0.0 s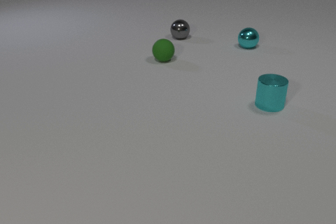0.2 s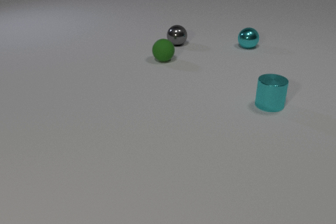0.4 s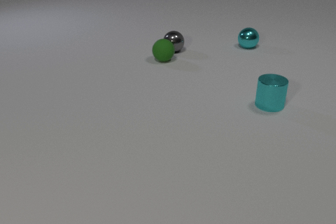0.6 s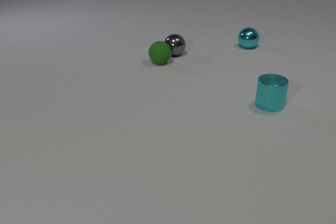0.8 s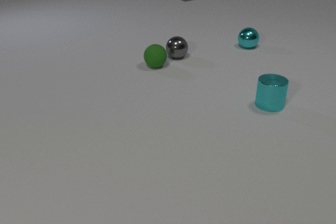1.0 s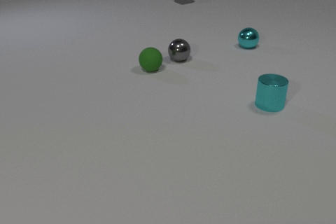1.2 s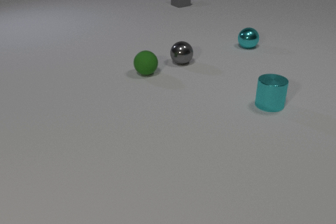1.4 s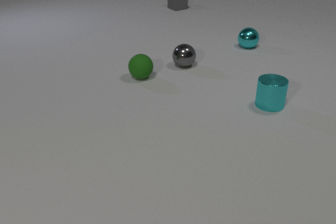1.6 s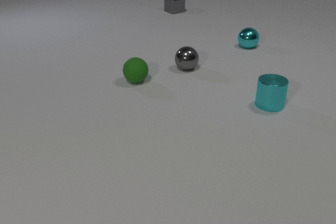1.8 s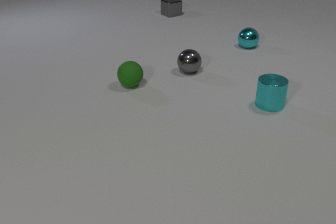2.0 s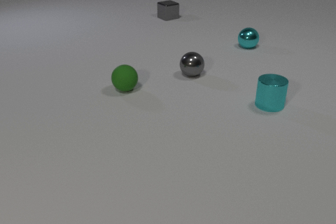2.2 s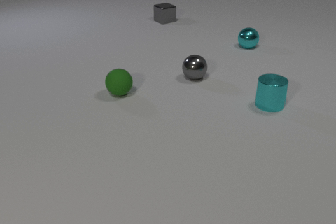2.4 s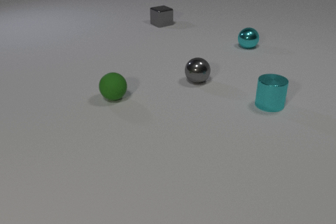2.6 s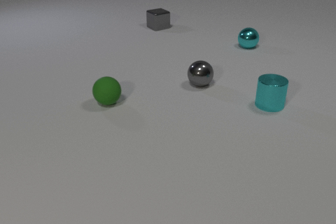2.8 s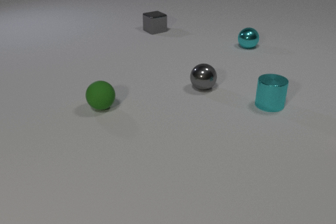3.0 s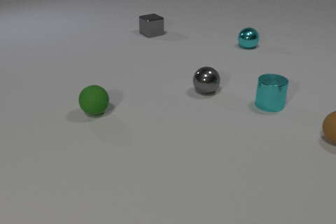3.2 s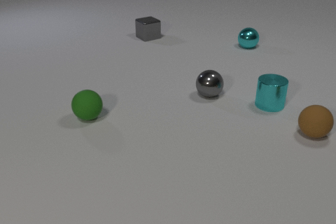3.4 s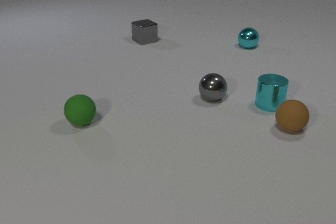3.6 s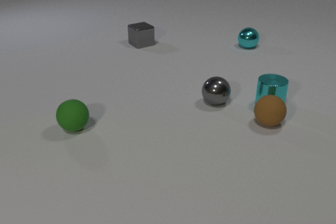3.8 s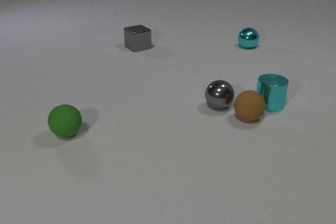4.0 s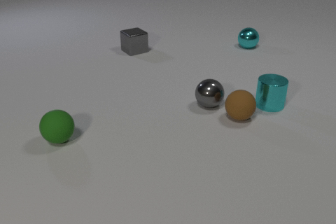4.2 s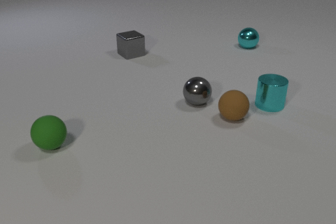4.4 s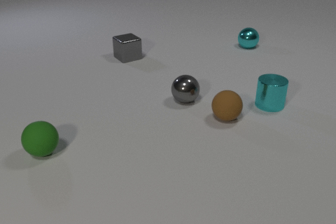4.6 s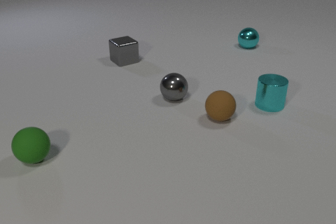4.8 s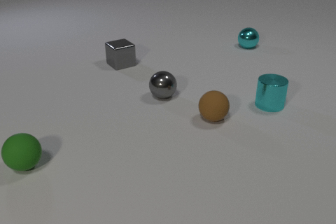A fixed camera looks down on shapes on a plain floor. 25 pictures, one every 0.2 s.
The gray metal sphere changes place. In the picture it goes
toward the camera.
The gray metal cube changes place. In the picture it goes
toward the camera.
0.0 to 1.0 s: The gray metal sphere rolls toward the camera. The green rubber sphere rolls toward the camera and to the left. The gray metal cube comes in at the top edge, slides toward the camera. The gray metal sphere and the green rubber sphere collide.
1.0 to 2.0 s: The gray metal sphere rolls toward the camera. The green rubber sphere rolls toward the camera and to the left. The gray metal cube slides toward the camera.
2.0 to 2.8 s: The gray metal sphere rolls toward the camera. The green rubber sphere rolls toward the camera and to the left. The gray metal cube slides toward the camera.
2.8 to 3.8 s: The gray metal sphere rolls toward the camera and to the right. The green rubber sphere rolls toward the camera and to the left. The brown rubber sphere comes in at the right edge, rolls to the left. The gray metal cube slides toward the camera.
3.8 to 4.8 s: The gray metal sphere rolls to the left. The green rubber sphere rolls toward the camera and to the left. The brown rubber sphere rolls to the left. The gray metal cube slides toward the camera. The gray metal sphere and the brown rubber sphere collide.
What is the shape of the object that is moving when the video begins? sphere.
How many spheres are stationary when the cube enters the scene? 1.
Are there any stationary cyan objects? yes.
